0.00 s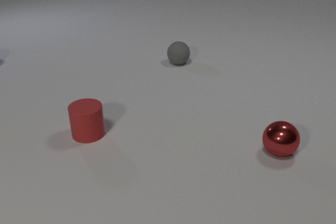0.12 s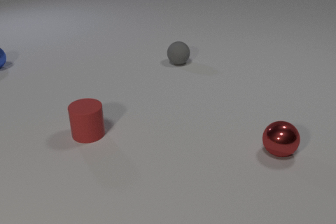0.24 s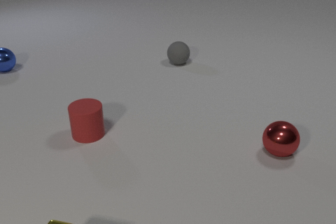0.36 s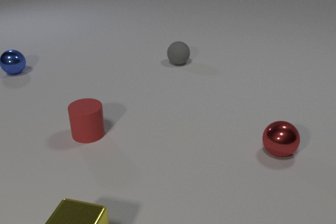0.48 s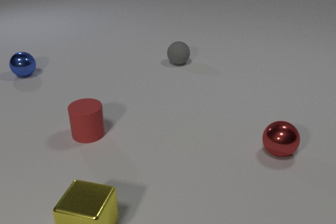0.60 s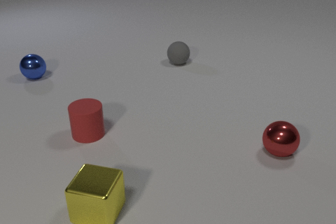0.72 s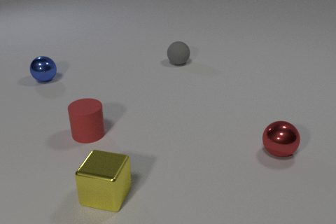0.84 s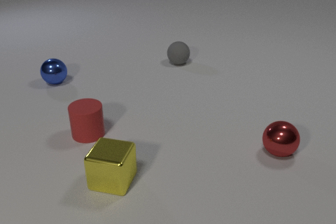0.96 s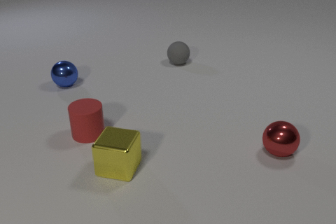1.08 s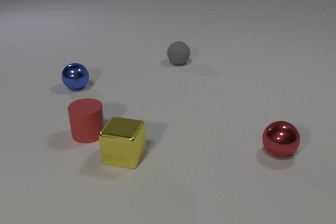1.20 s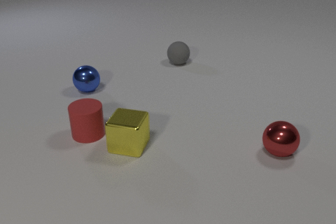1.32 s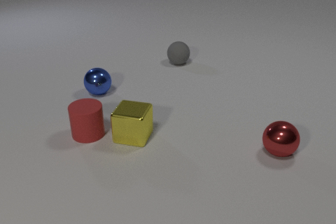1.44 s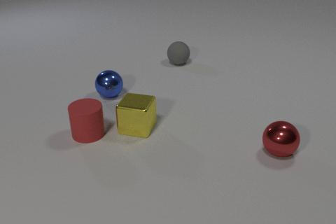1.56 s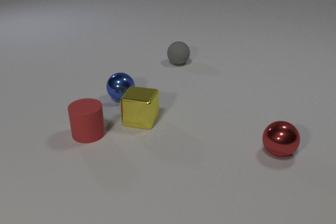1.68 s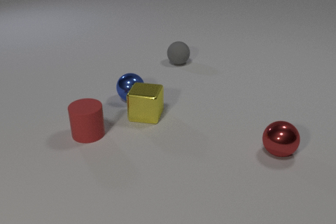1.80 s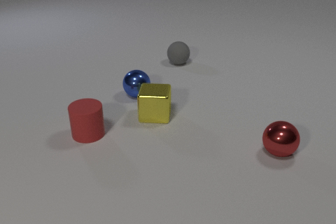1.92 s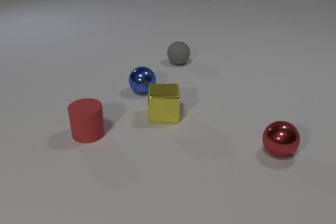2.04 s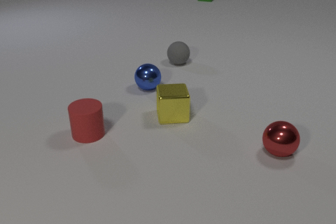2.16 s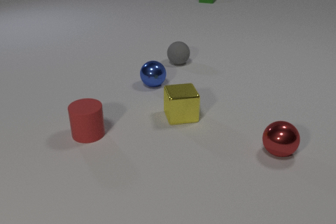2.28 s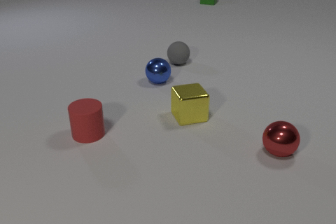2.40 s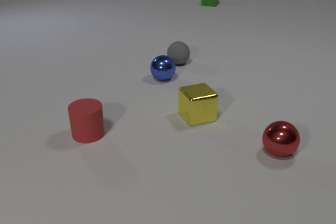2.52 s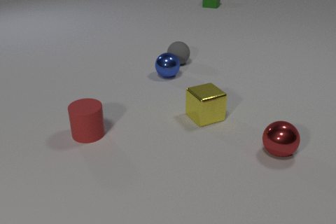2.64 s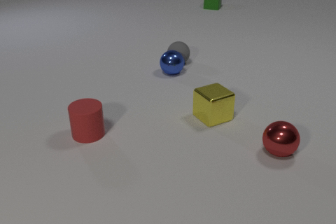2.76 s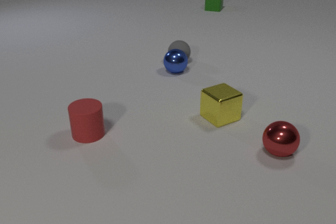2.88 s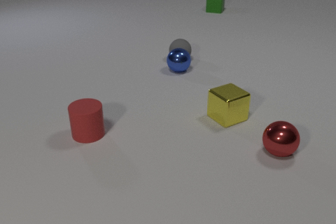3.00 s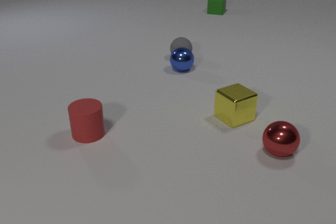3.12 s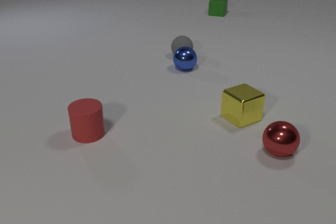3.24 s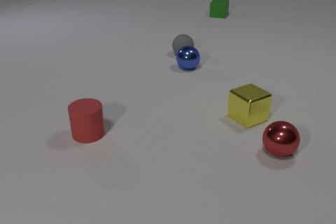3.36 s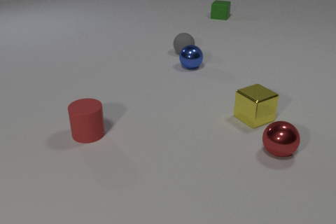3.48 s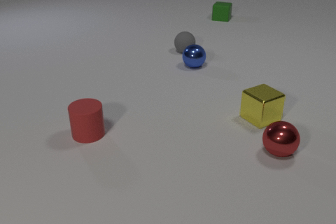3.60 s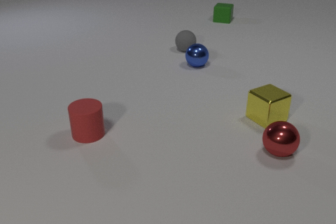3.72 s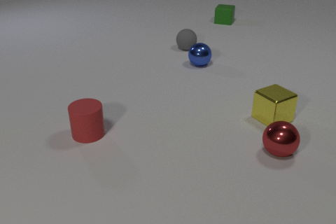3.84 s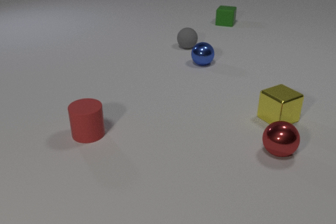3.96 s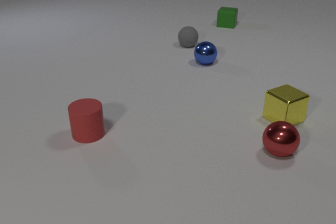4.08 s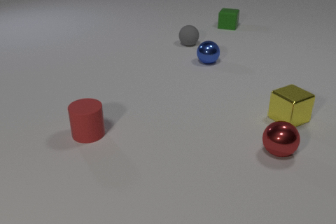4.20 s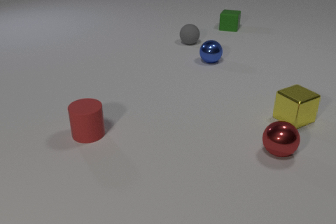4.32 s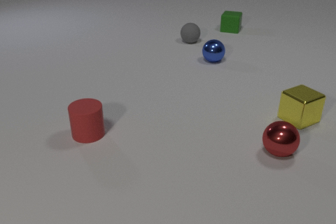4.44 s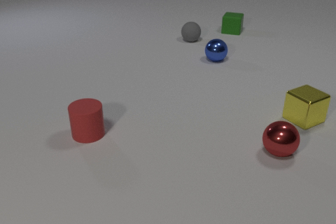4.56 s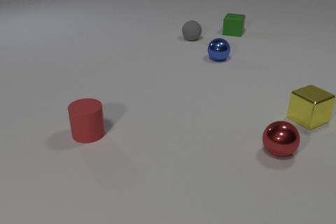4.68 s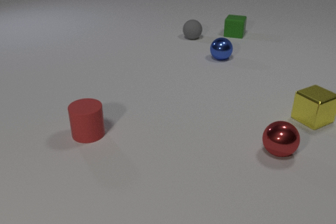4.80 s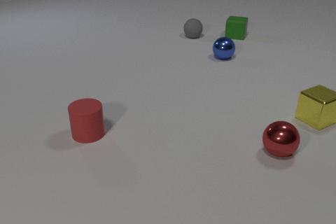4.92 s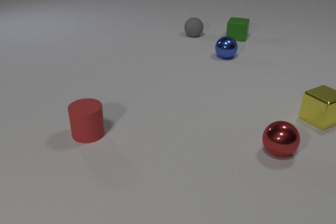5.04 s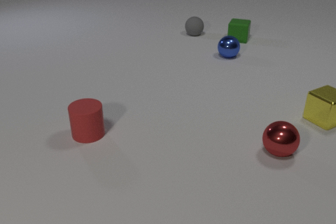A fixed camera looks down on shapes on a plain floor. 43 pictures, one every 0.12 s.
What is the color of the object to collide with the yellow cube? blue.
Are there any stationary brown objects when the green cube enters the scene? no.
How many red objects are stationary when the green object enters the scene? 2.
0.00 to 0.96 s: The yellow metal cube comes in at the bottom edge, slides away from the camera. The blue metal sphere comes in at the left edge, rolls toward the camera and to the right.
0.96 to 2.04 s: The yellow metal cube slides away from the camera and to the right. The blue metal sphere rolls to the right. The green rubber cube comes in at the top edge, slides toward the camera. The yellow metal cube and the blue metal sphere collide.
2.04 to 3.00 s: The yellow metal cube slides to the right, spins counterclockwise seen from above by about 30 degrees, its near face sliding to the right. The blue metal sphere rolls away from the camera and to the right. The gray rubber sphere rolls away from the camera. The green rubber cube slides toward the camera. The blue metal sphere and the gray rubber sphere collide.
3.00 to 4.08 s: The yellow metal cube slides to the right. The blue metal sphere rolls to the right and away from the camera. The gray rubber sphere rolls away from the camera. The green rubber cube slides toward the camera.
4.08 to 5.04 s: The yellow metal cube slides to the right. The blue metal sphere rolls to the right and away from the camera. The gray rubber sphere rolls away from the camera. The green rubber cube slides toward the camera.
